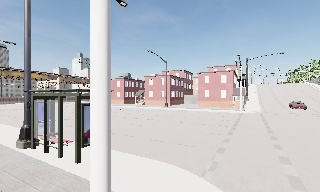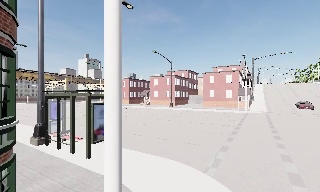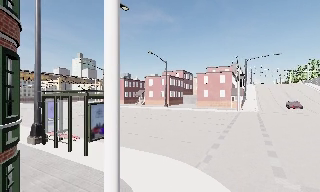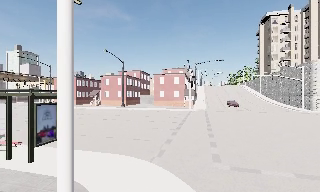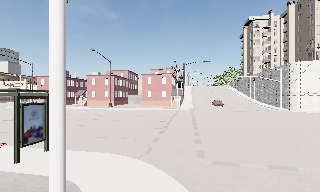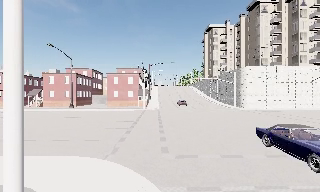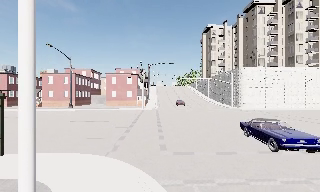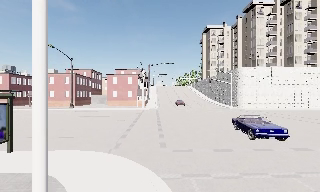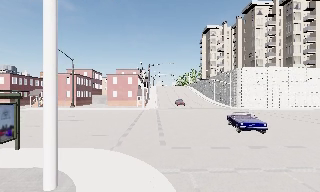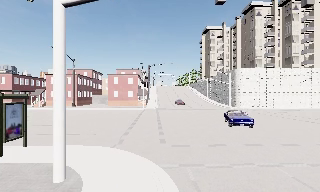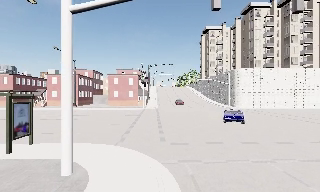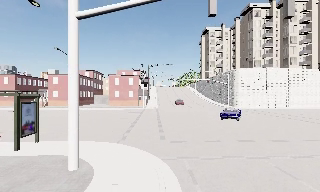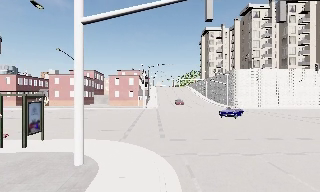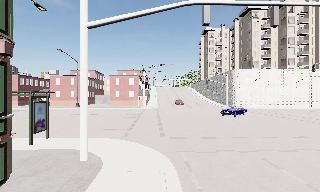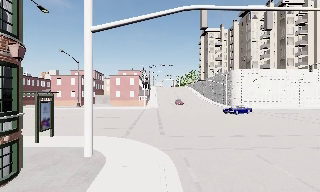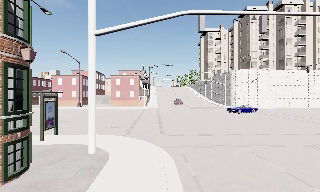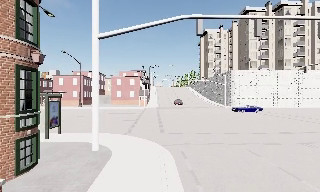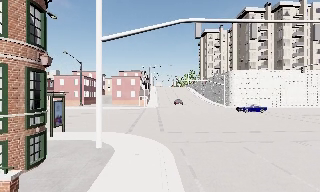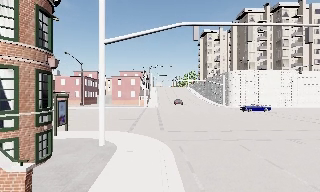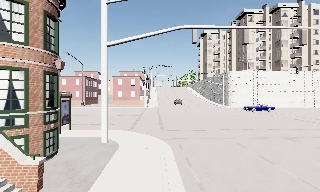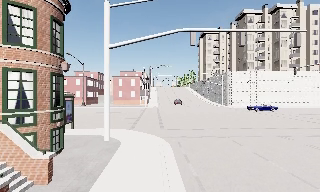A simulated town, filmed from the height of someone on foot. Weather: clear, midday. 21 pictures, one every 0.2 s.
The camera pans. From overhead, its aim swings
clockwise.
The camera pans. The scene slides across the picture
to the left.
0.0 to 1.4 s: The scene slides to the left, as the camera pans about 30 degrees to its right. It travels backward, about 2.5 m.
1.4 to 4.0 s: The camera travels backward, about 5 m, so what stands in front gets smaller.
The film runs backward here.
